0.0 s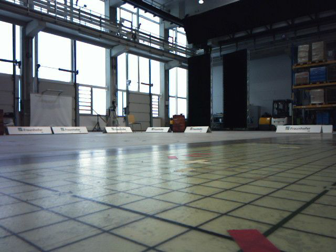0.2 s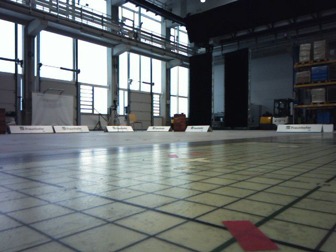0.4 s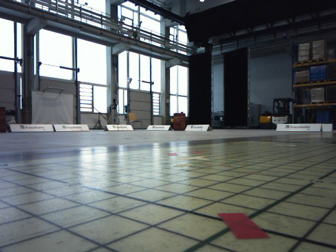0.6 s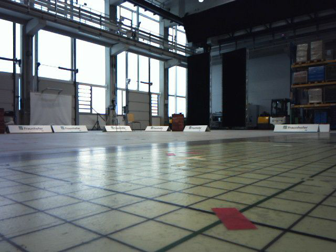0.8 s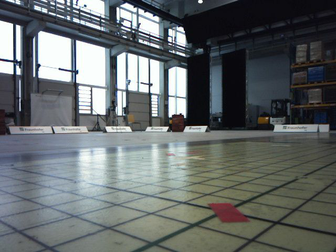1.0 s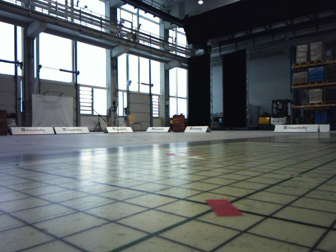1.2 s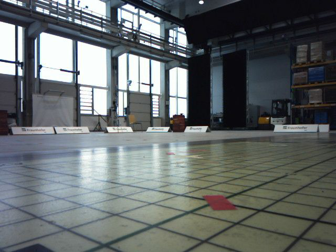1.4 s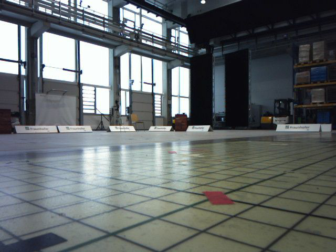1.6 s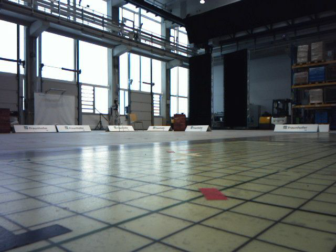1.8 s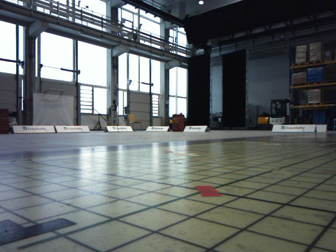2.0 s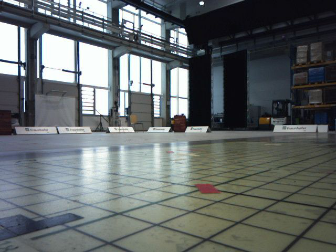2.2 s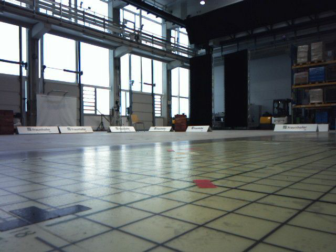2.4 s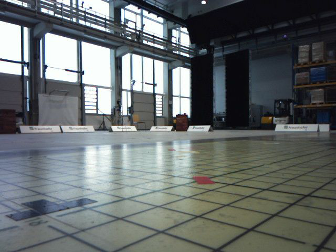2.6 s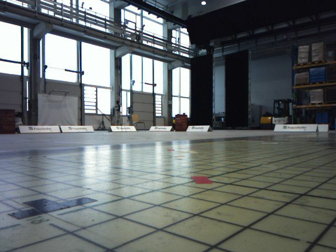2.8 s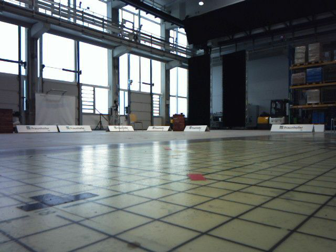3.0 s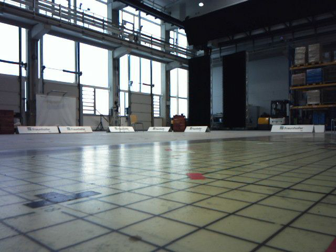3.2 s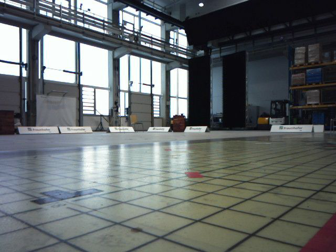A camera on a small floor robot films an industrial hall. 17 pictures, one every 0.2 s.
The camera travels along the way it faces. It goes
backward.
0.0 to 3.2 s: The camera travels backward, about 0.6 m, so what stands in front gets smaller.
The film runs backward here.
